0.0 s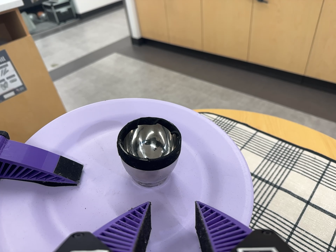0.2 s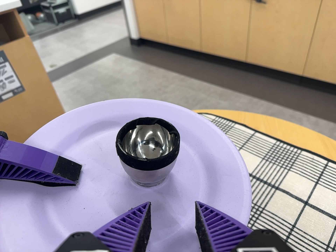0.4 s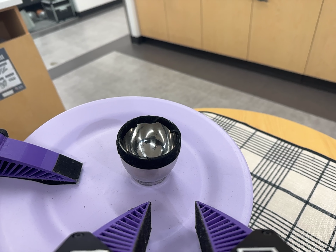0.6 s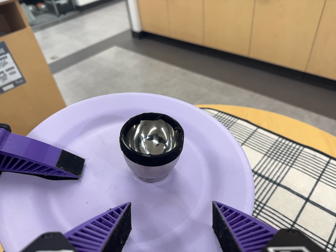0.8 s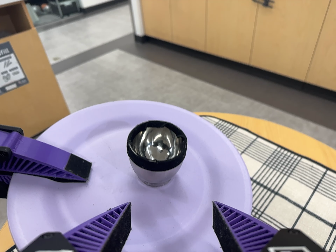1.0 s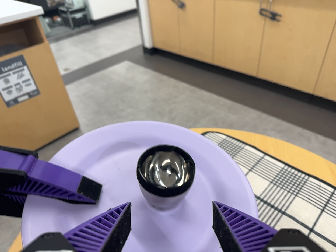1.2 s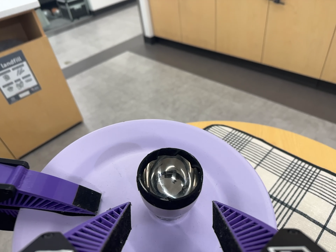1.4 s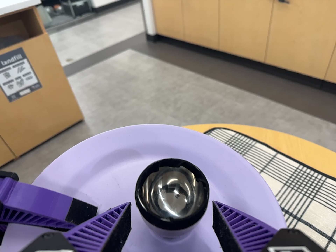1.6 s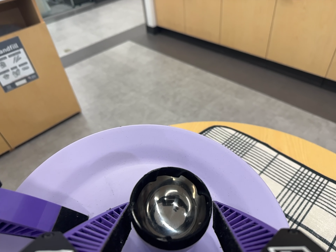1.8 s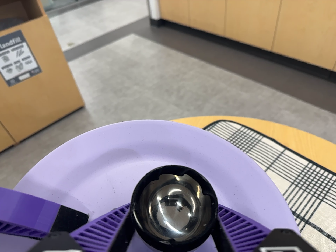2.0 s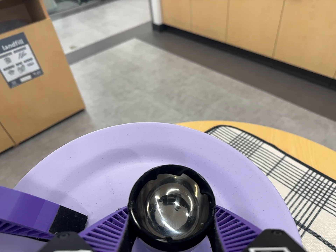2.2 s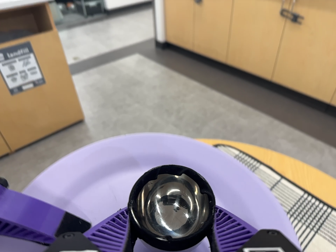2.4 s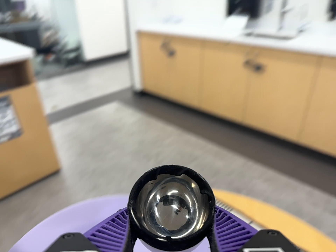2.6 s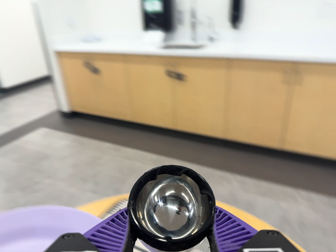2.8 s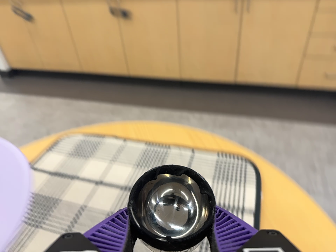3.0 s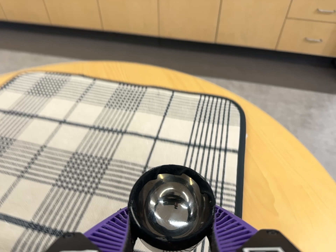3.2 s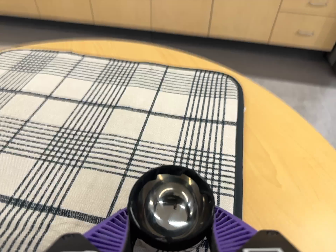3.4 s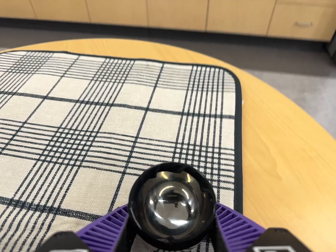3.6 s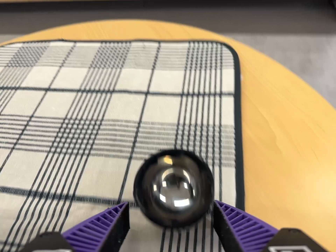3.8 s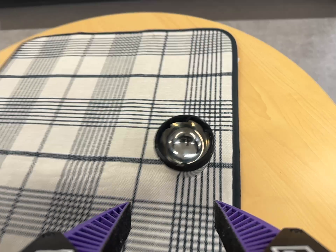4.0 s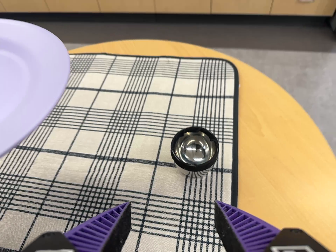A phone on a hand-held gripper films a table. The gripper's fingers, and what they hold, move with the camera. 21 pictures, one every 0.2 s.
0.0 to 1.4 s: The camera travels toward the top of its view, about 6 cm, so close, fixed things drift downward.
1.4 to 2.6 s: The camera swings to its right by about 20 degrees, and the scene slides to the left. It travels to its right and backward, about 8 cm, so close, fixed things drift to the left. Its aim tips toward the top of its view by about 15 degrees, and the scene shifts downward.
2.6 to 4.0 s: The camera swings to its right by about 15 degrees, and the scene slides to the left. It travels toward the bottom of its view, about 18 cm, so close, fixed things drift upward. Its aim tips toward the bottom of its view by about 25 degrees, and the scene shifts upward. It rolls about its line of sight by about 10 degrees, and the scene rotates counterclockwise.
The film runs forward here.
